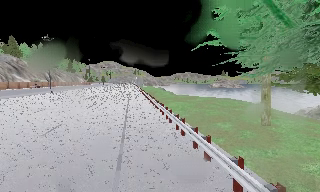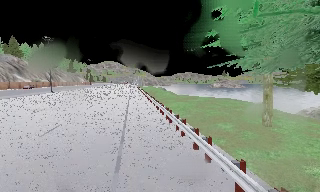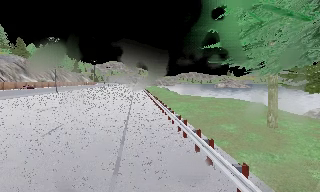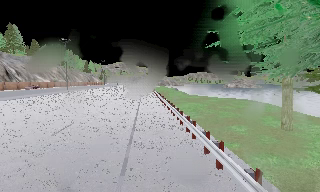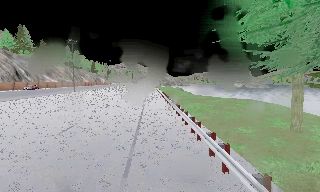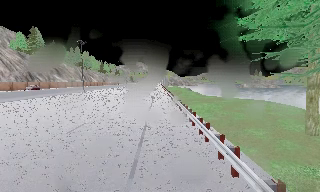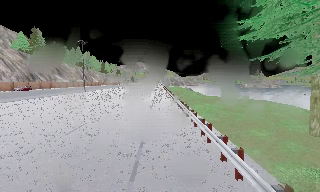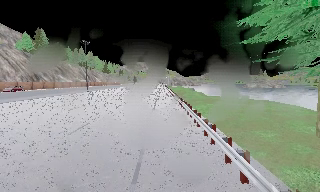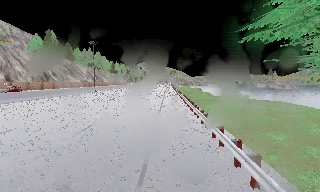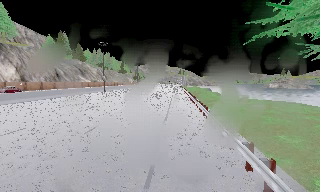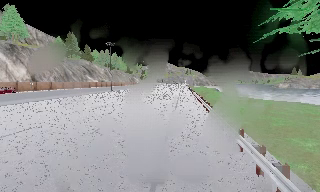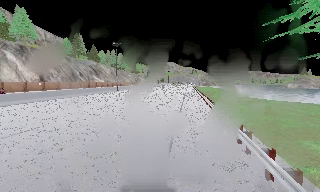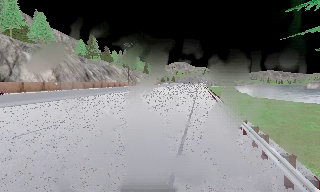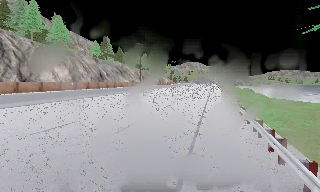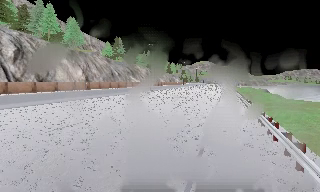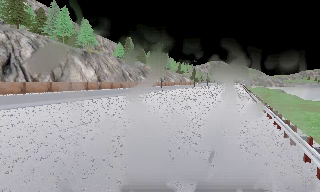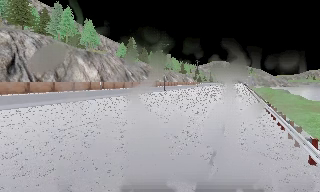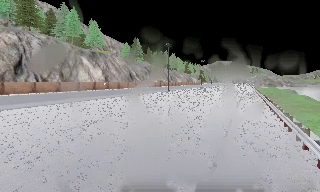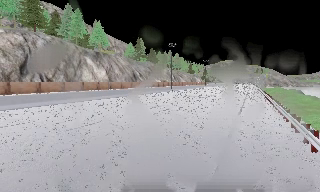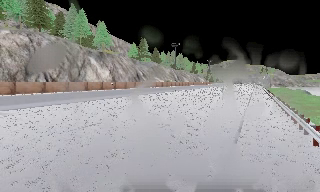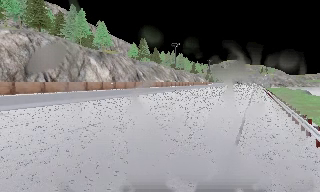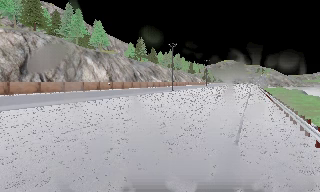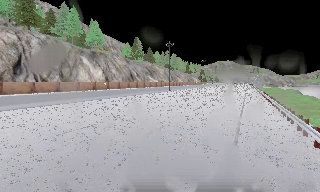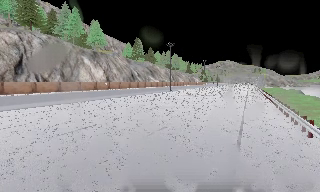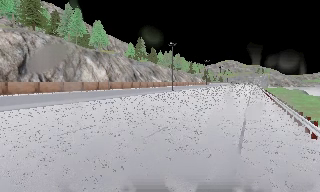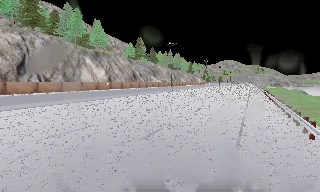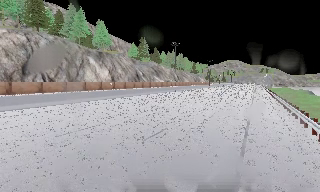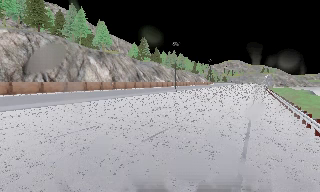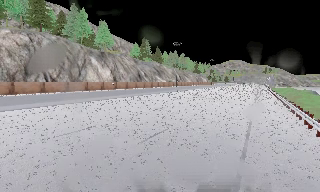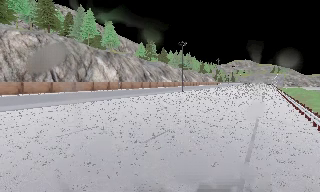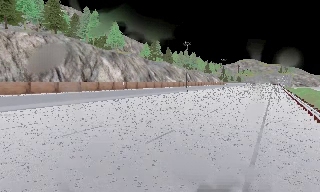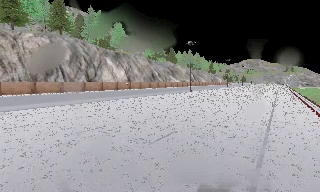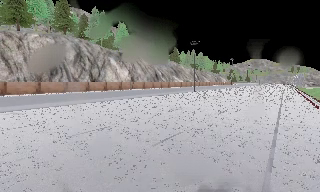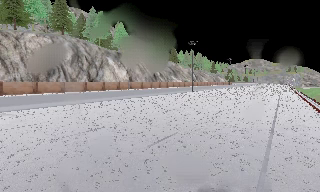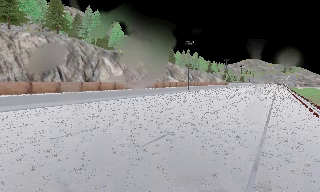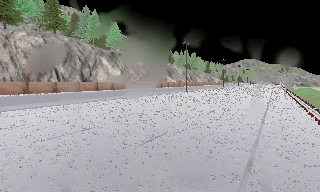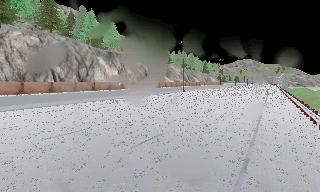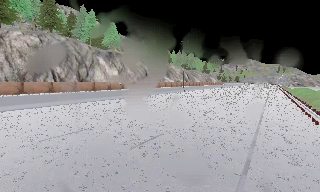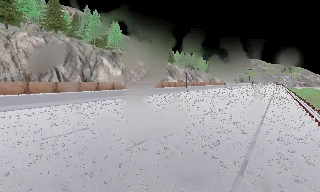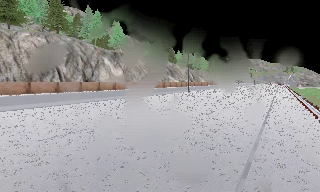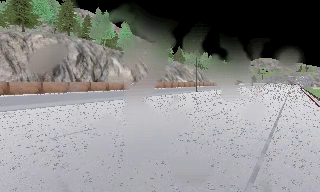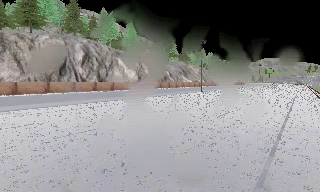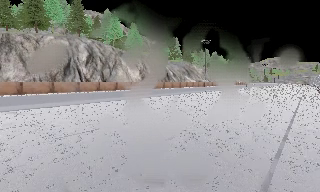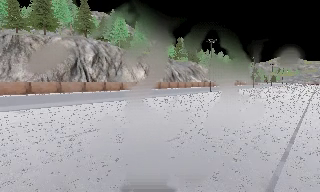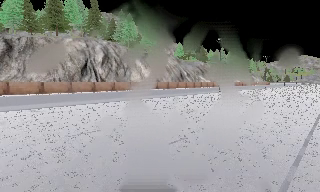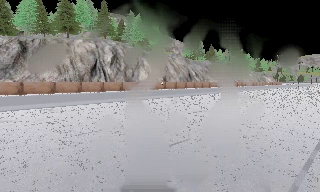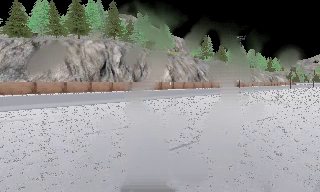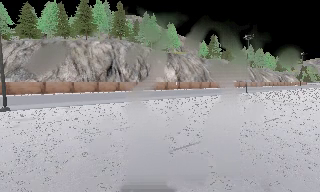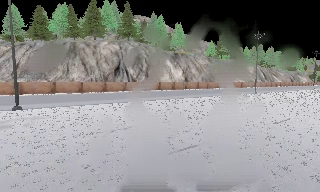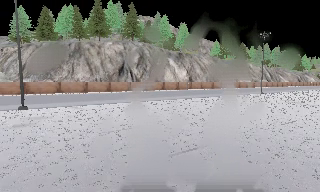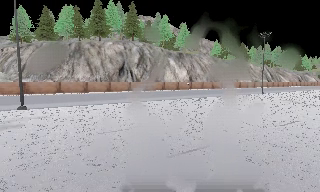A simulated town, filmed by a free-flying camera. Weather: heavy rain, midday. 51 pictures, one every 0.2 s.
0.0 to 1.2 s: The camera travels forward, about 0.5 m, so what stands in front looms larger.
1.2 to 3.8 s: The camera swings to its left by about 30 degrees, and the scene slides to the right. It travels forward, about 1.5 m.
3.8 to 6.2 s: The camera travels forward, about 1 m, so what stands in front looms larger.
6.2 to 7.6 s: The camera travels to its right, about 1 m, so close, fixed things drift to the left.
7.6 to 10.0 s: The scene slides to the right, as the camera pans about 25 degrees to its left. It travels forward and to its right, about 1 m, so what stands in front looms larger.
The film runs forward here.
